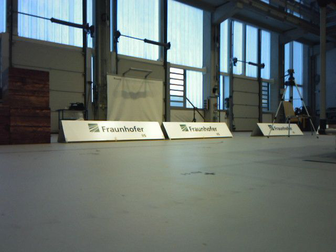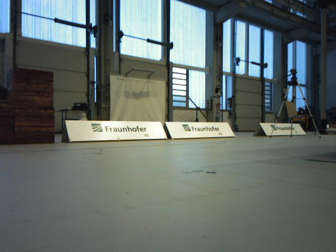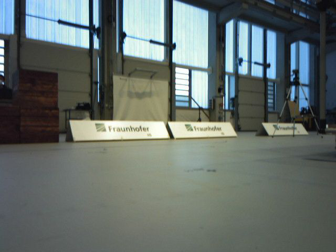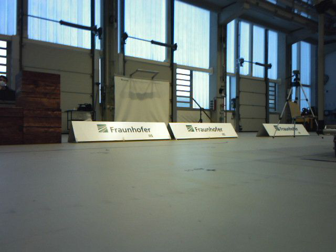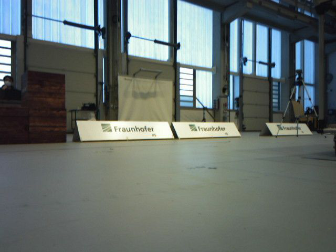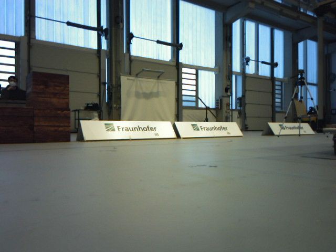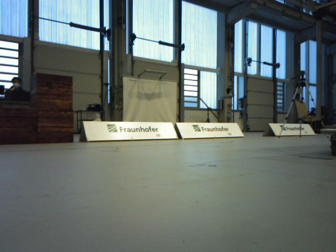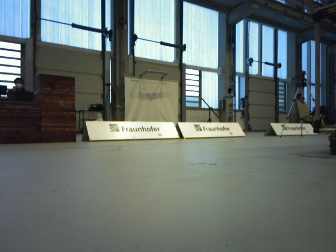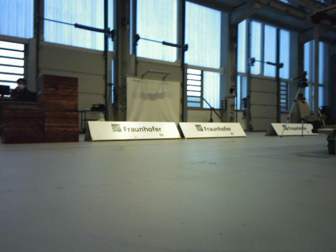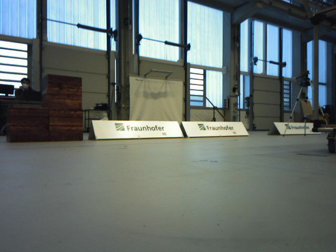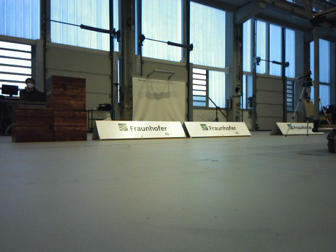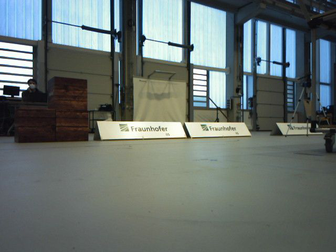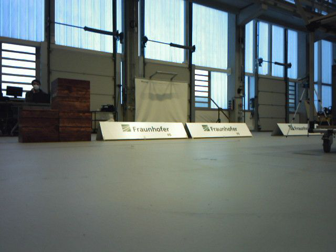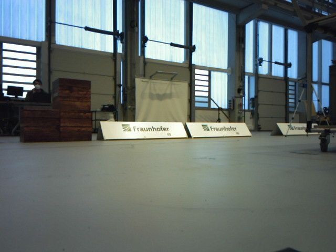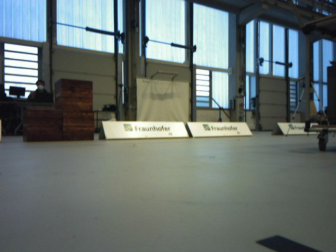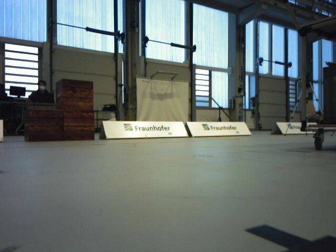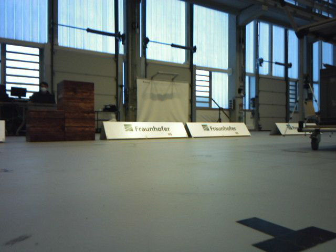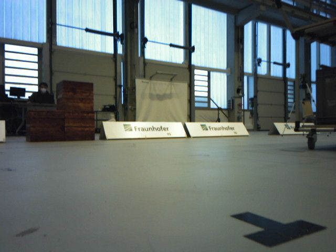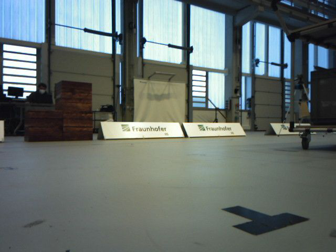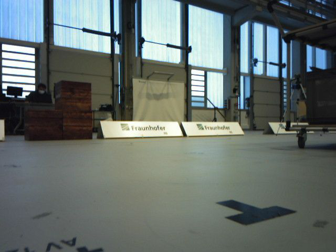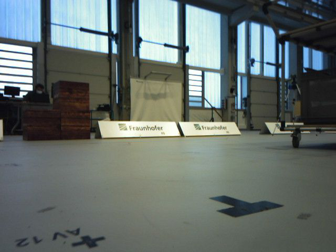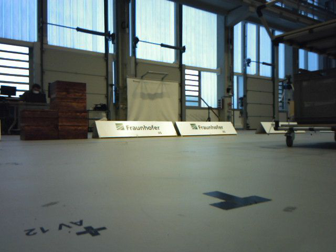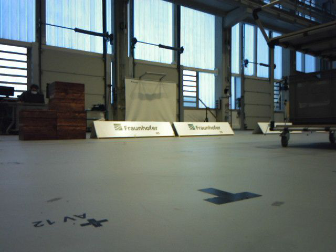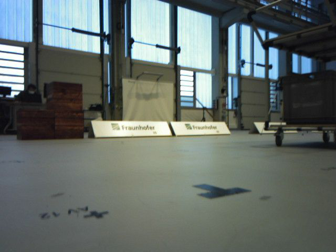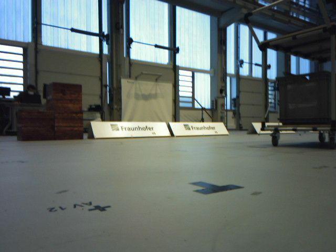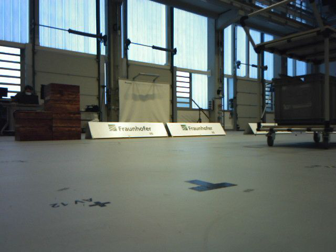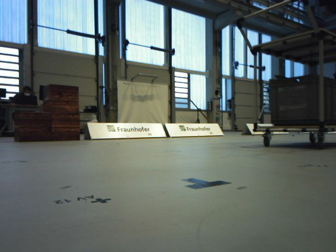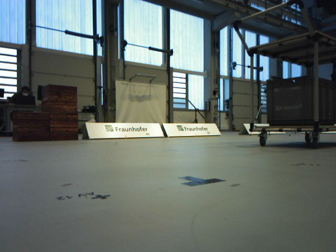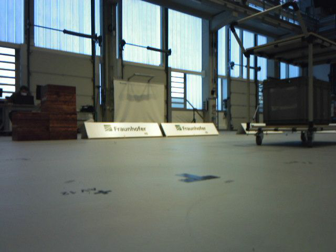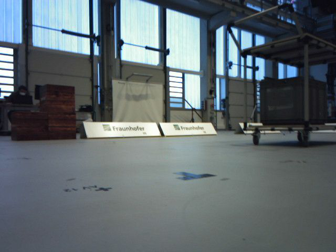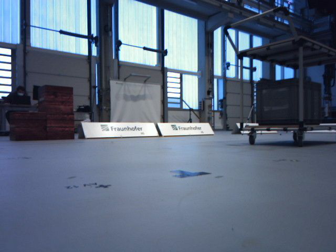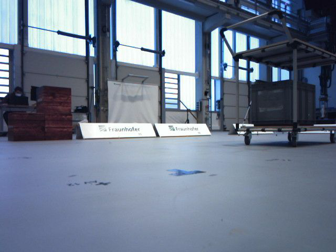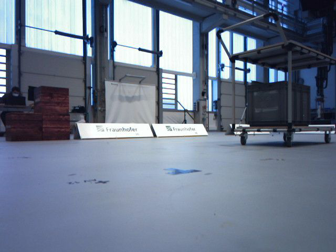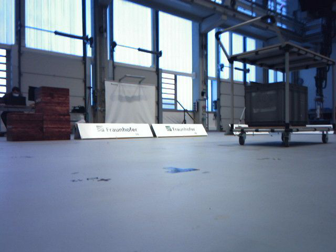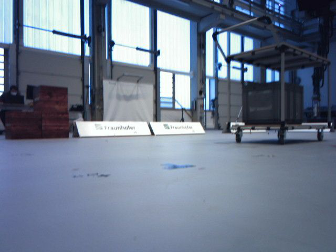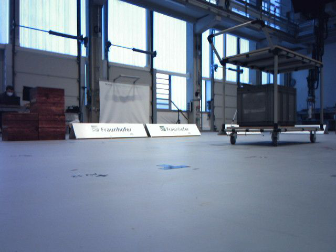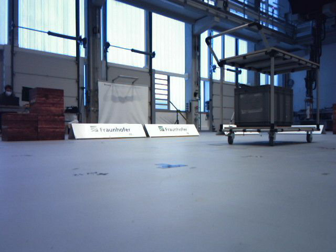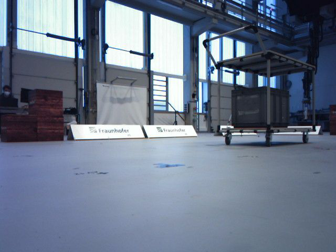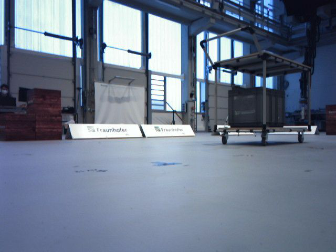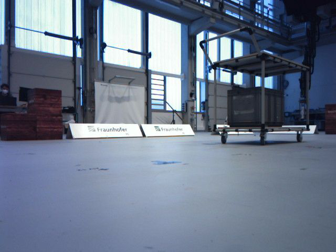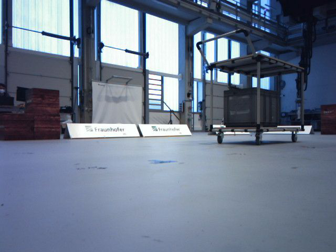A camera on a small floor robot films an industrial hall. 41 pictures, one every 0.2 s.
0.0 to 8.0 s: The camera travels backward, about 1.6 m, so what stands in front gets smaller.
The film runs backward here.
